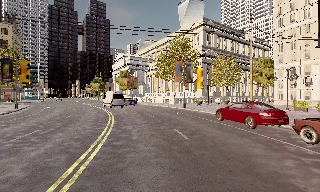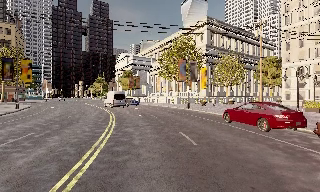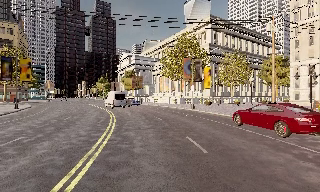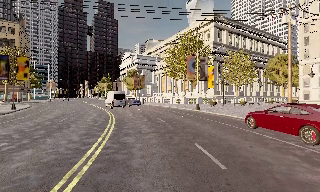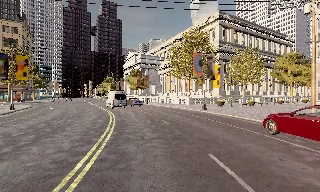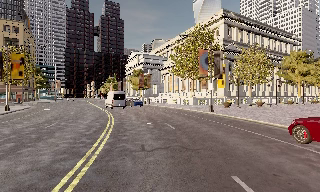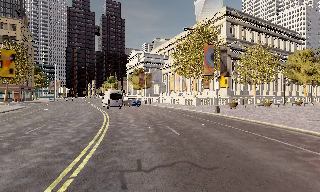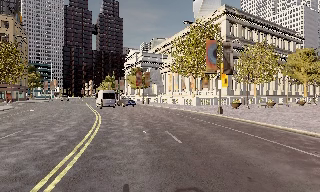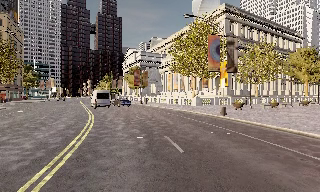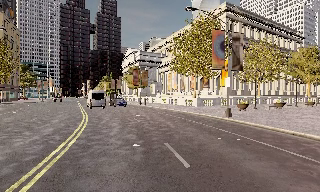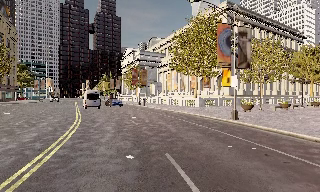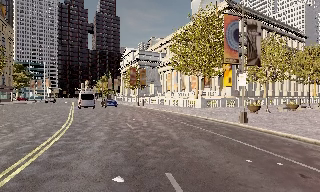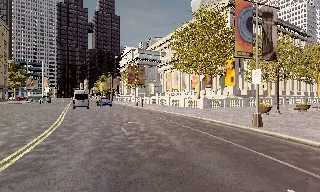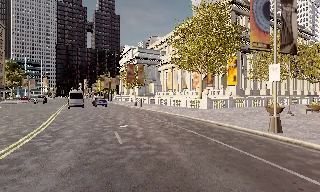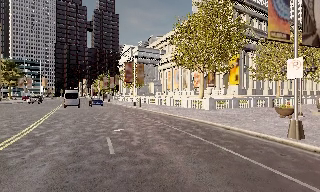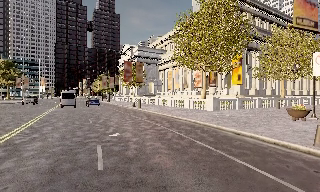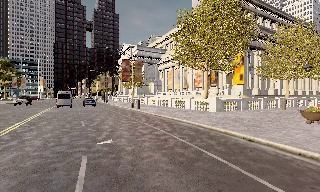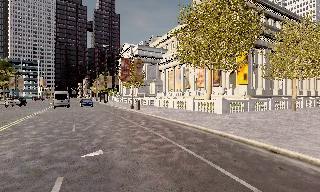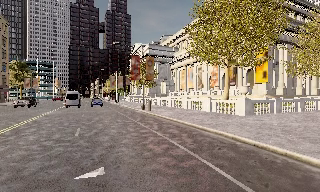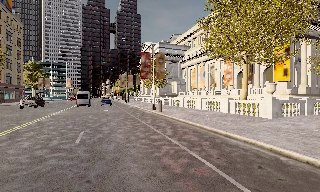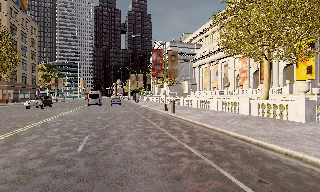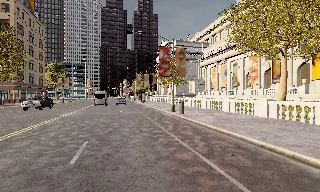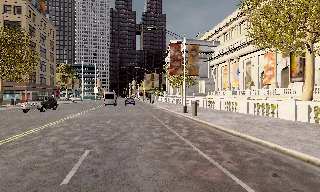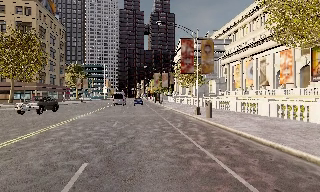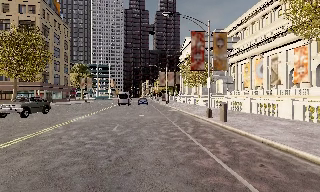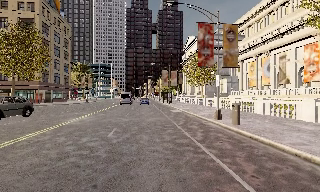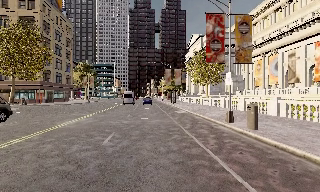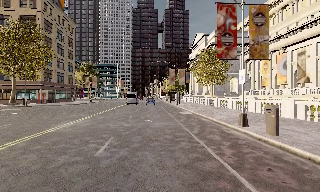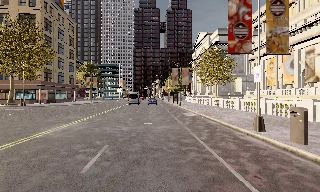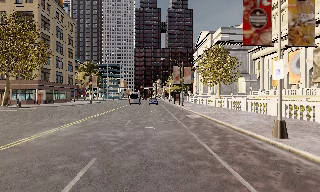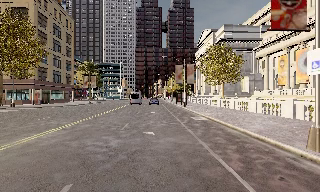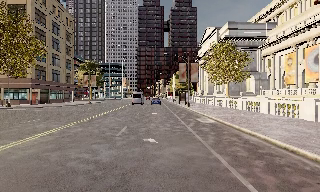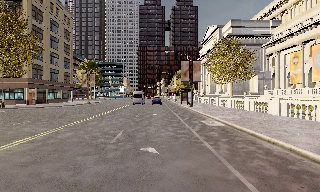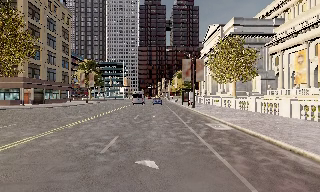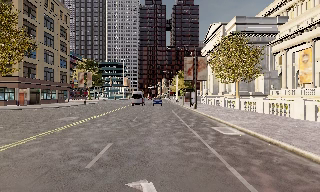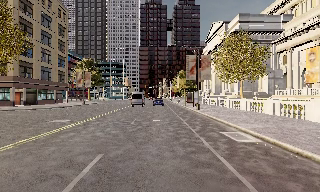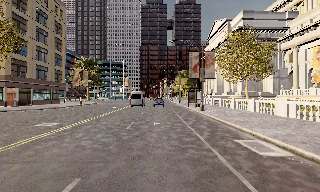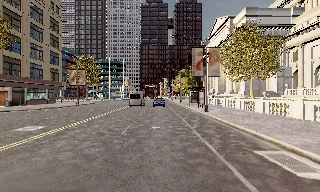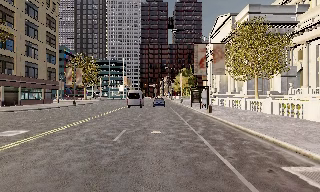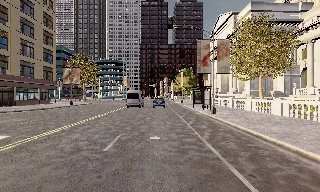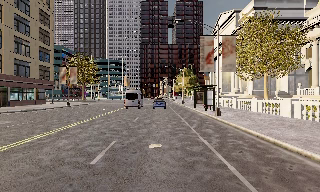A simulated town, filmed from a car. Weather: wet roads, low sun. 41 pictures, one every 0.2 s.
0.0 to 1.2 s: The camera travels forward, about 6 m, so what stands in front looms larger. It gains speed.
1.2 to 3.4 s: The camera travels forward, about 13 m, so what stands in front looms larger.
3.4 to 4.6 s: The camera pans to its left, which is counterclockwise from overhead, by about 20 degrees. It travels forward, about 7 m, so what stands in front looms larger.
4.6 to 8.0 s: The camera travels forward, about 20 m, so what stands in front looms larger.
The film runs forward here.
